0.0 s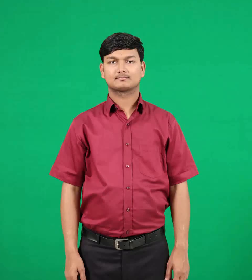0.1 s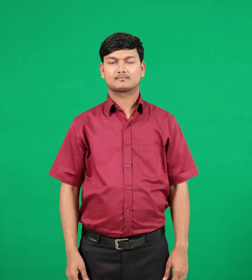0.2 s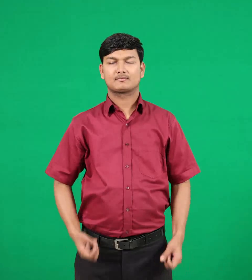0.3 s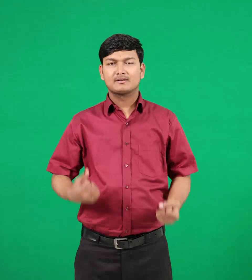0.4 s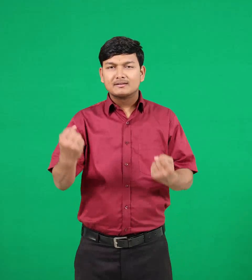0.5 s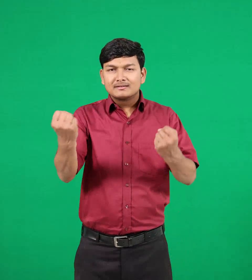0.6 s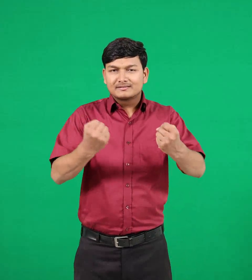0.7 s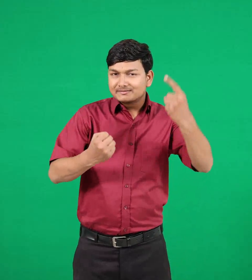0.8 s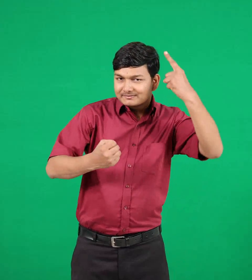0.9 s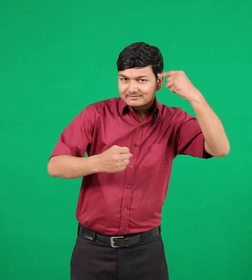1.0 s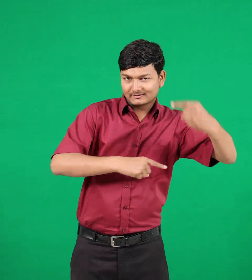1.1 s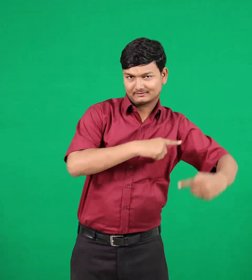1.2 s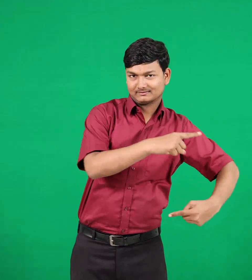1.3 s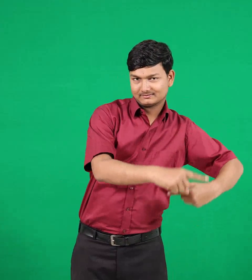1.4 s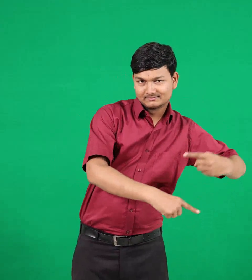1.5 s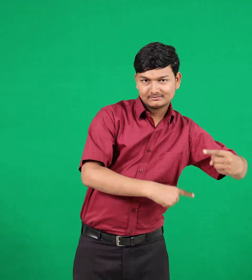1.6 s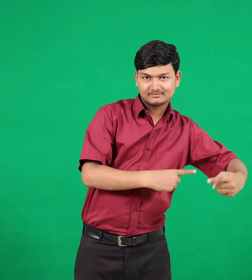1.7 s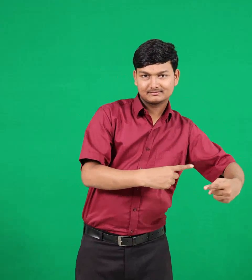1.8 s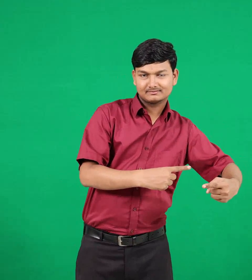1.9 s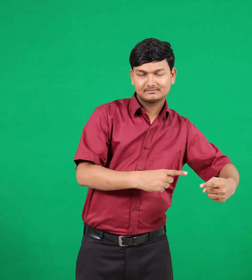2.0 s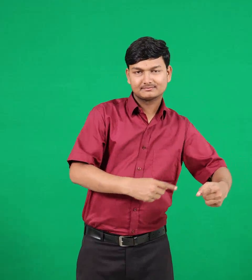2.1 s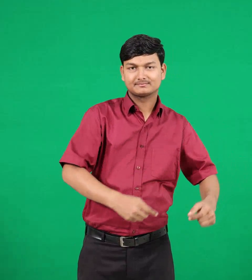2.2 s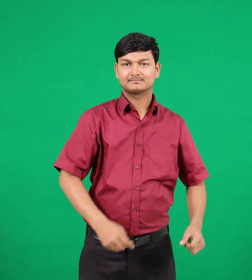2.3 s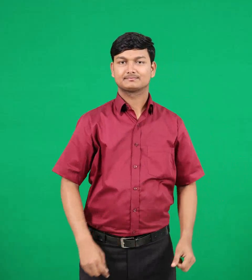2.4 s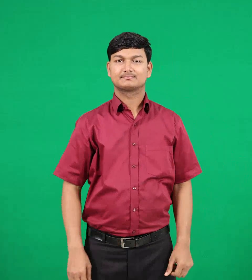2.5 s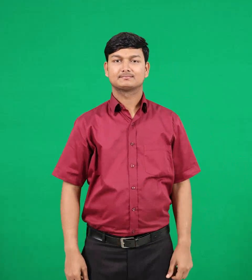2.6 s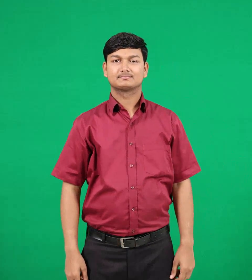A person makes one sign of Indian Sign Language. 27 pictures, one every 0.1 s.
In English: wheel
